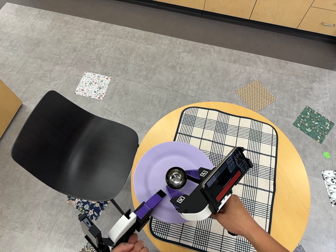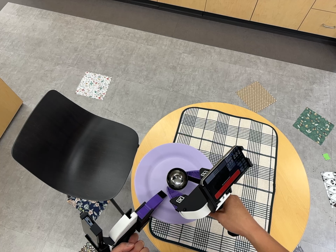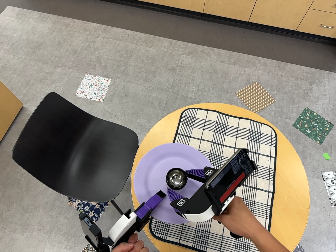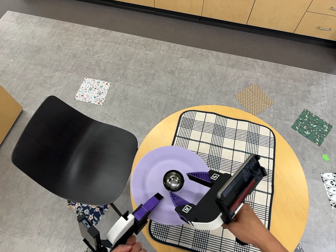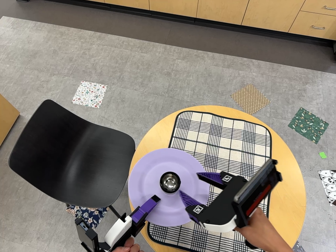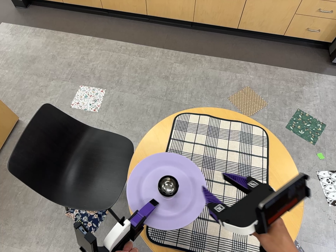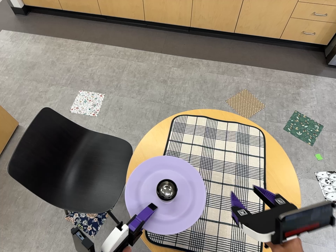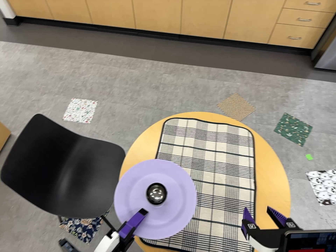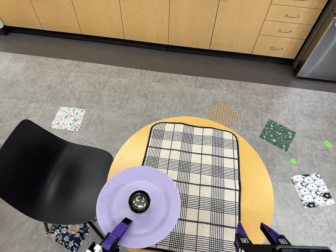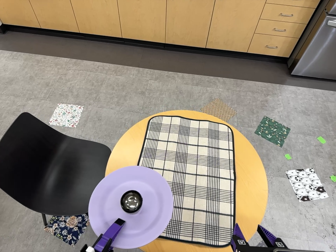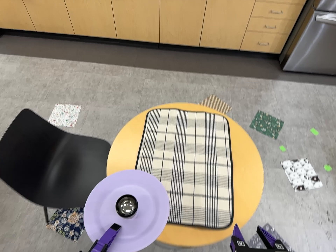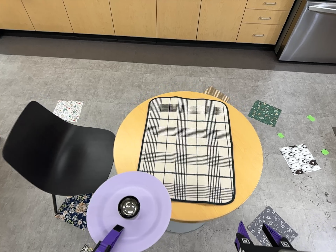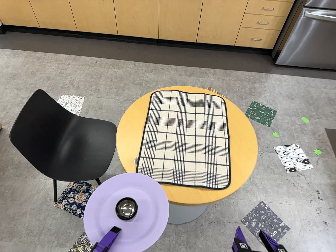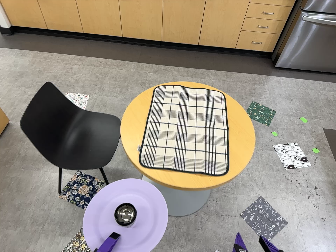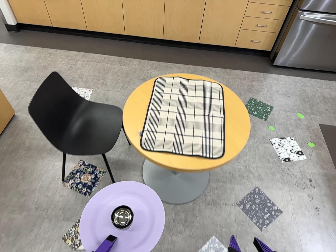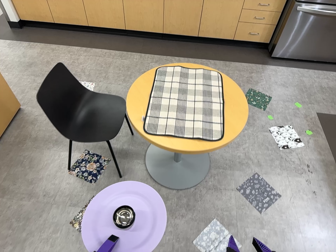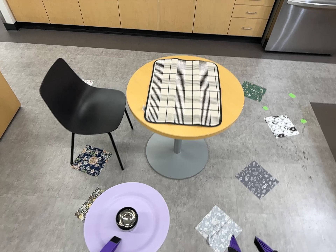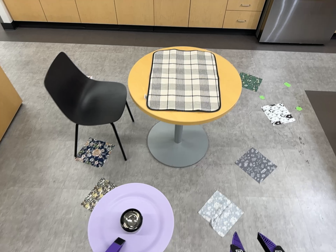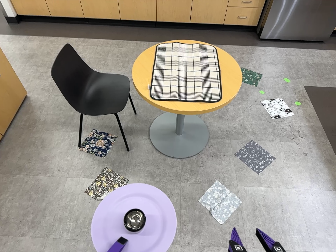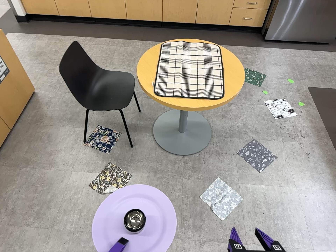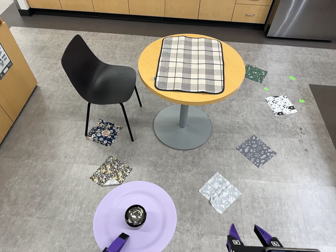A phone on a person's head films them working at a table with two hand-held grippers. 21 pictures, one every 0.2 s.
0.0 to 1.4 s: The camera travels backward, toward the bottom of its view and to its right, about 10 cm, so what stands in front gets smaller.
1.4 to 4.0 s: The camera travels toward the bottom of its view and backward, about 100 cm, so close, fixed things drift upward.
The film runs backward here.
